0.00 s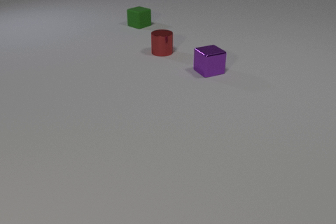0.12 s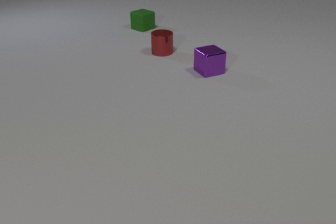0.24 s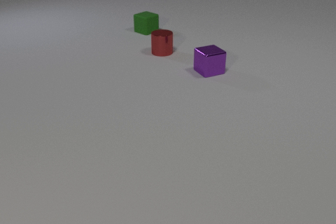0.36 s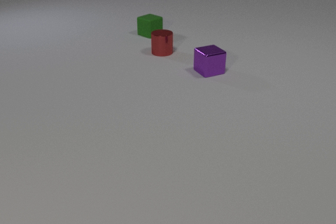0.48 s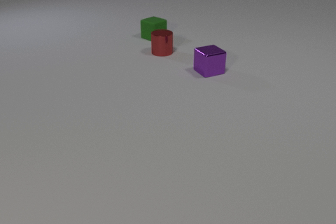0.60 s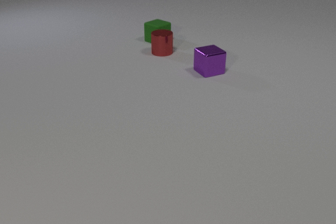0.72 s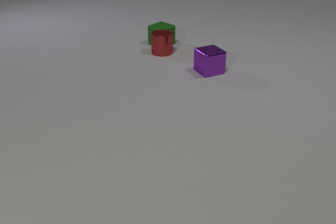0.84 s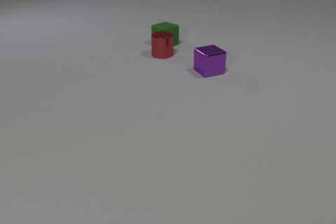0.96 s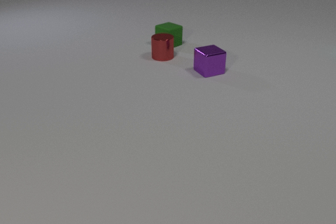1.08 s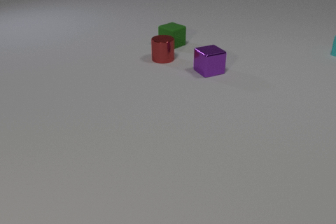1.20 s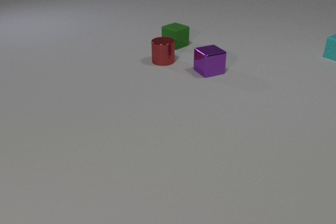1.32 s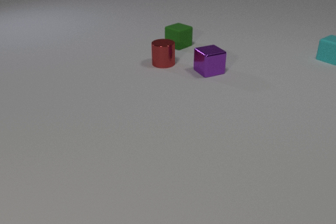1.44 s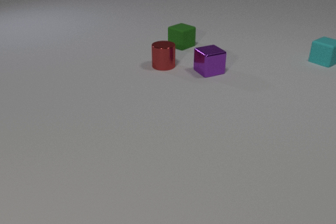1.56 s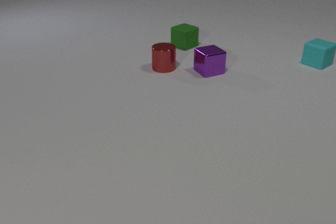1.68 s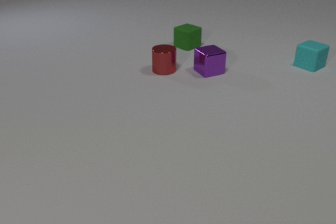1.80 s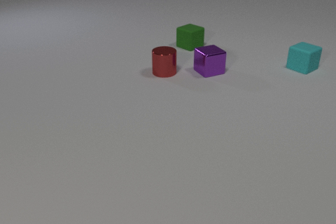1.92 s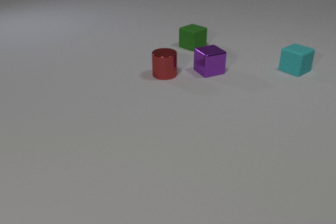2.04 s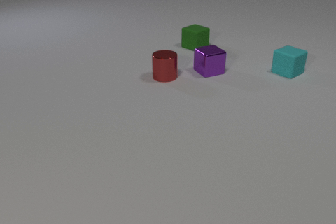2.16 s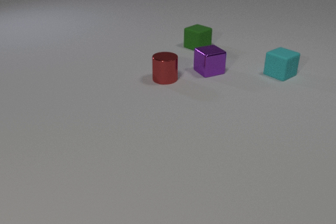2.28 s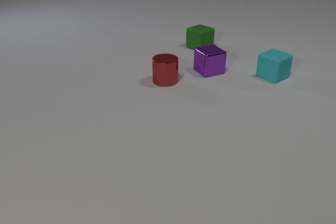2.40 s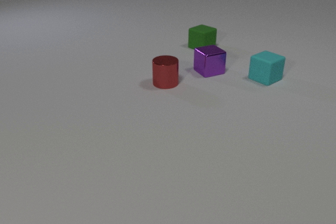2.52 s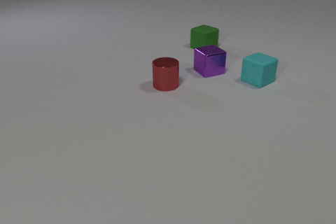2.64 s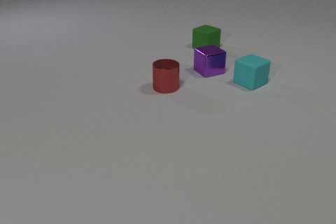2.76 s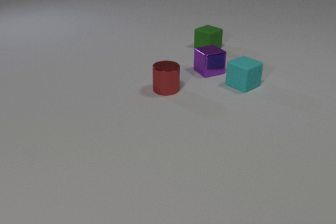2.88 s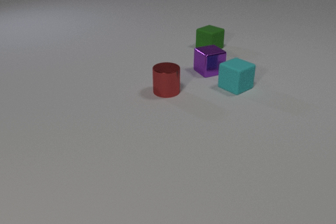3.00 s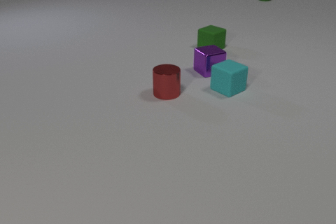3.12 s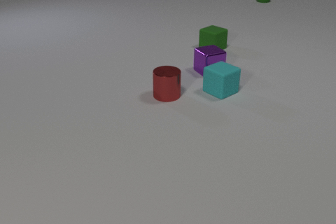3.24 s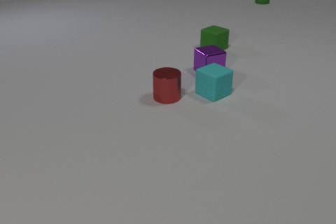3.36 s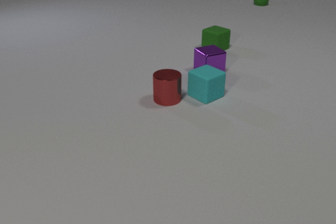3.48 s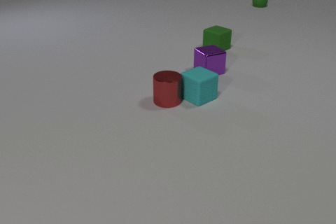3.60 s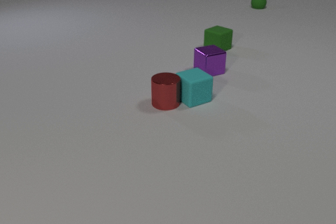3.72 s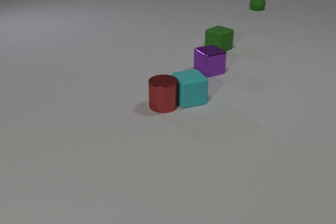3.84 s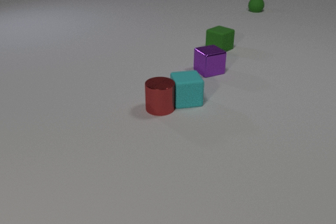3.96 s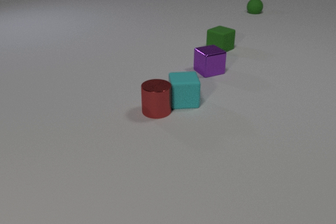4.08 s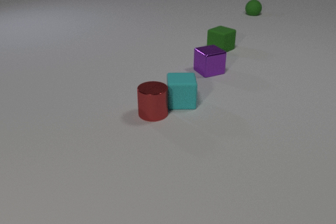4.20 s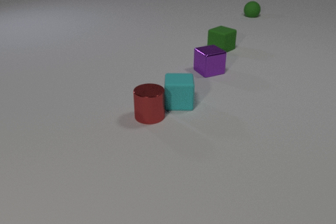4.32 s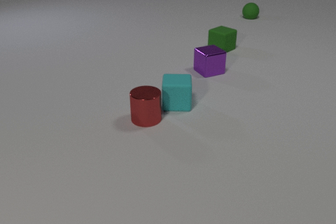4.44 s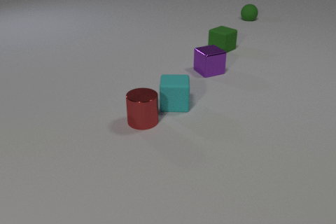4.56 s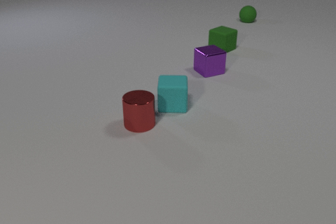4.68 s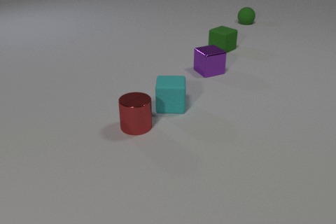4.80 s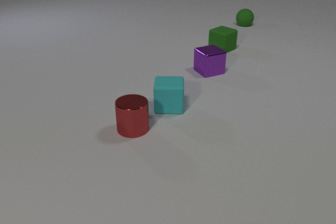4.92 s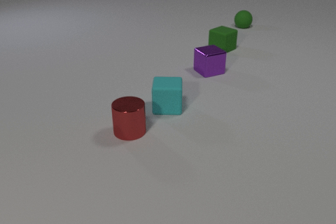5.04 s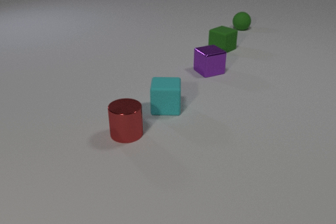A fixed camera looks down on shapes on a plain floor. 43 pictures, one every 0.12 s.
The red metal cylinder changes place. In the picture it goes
toward the camera.
0.00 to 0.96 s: The green rubber cube slides toward the camera and to the right. The red metal cylinder slides toward the camera. The green rubber cube and the red metal cylinder collide.
0.96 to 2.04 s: The green rubber cube slides to the right. The red metal cylinder slides toward the camera. The cyan rubber cube comes in at the right edge, slides toward the camera and to the left.
2.04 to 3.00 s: The green rubber cube slides to the right. The red metal cylinder slides toward the camera. The green rubber sphere comes in at the top edge, rolls toward the camera. The cyan rubber cube slides to the left and toward the camera.
3.00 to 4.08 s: The green rubber cube slides to the right. The red metal cylinder slides toward the camera. The green rubber sphere rolls toward the camera. The cyan rubber cube slides to the left and toward the camera, spins so that its near face slides to the left, clockwise seen from above. The red metal cylinder and the cyan rubber cube collide.
4.08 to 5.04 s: The red metal cylinder slides toward the camera and to the left. The green rubber sphere rolls toward the camera. The cyan rubber cube slides to the left and toward the camera.
What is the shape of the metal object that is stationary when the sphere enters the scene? cube.
What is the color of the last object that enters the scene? green.
How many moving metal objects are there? 1.
